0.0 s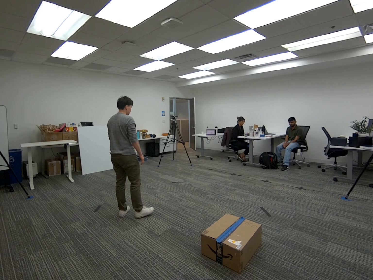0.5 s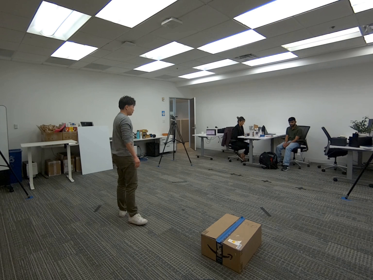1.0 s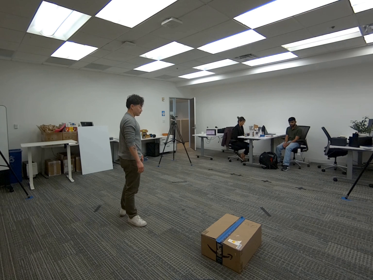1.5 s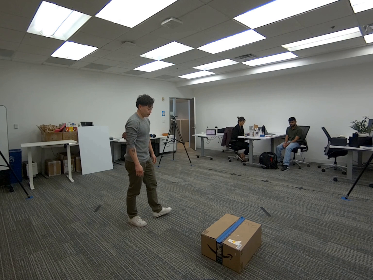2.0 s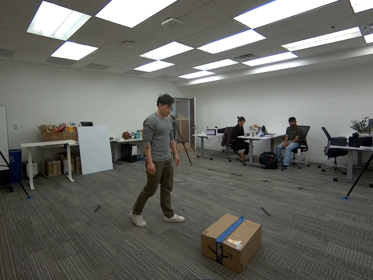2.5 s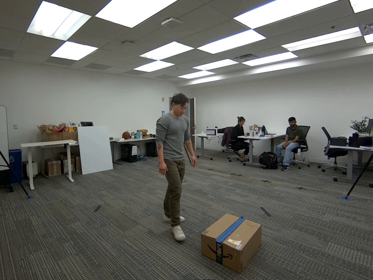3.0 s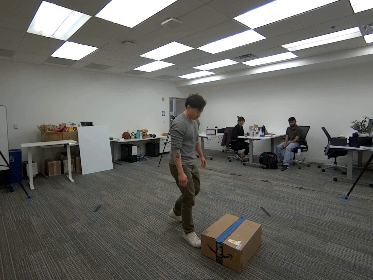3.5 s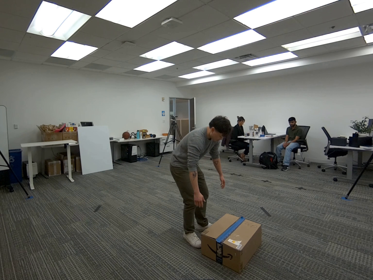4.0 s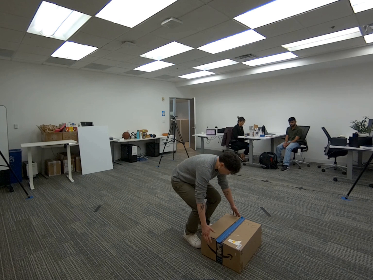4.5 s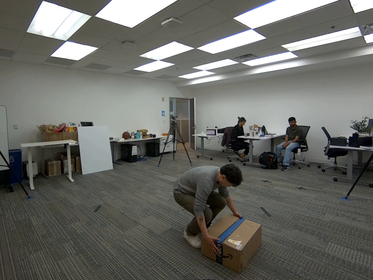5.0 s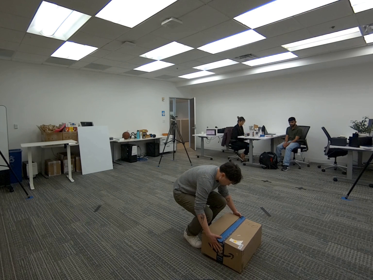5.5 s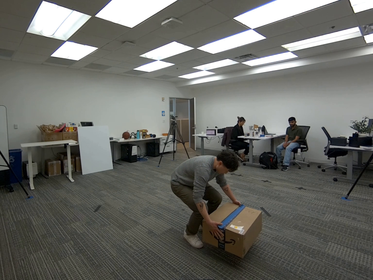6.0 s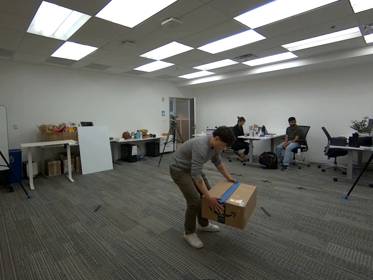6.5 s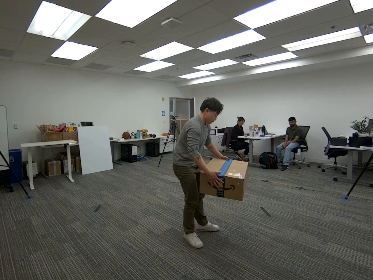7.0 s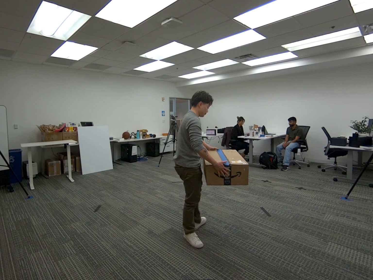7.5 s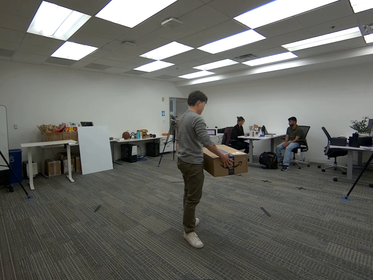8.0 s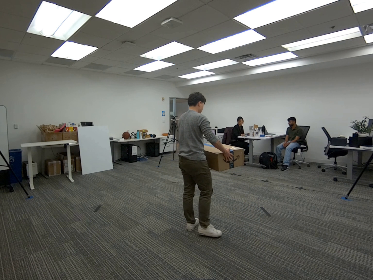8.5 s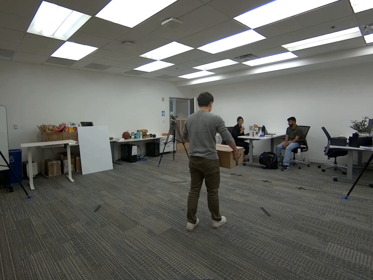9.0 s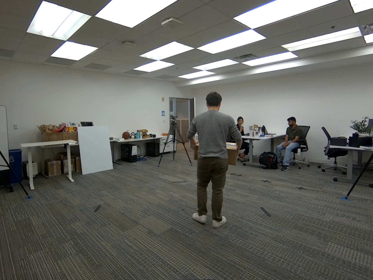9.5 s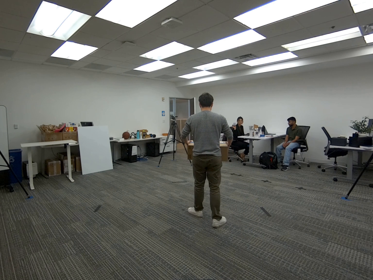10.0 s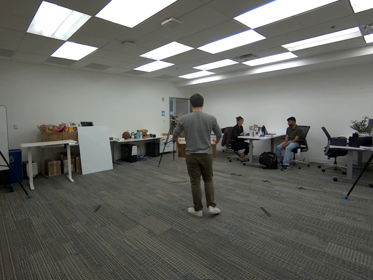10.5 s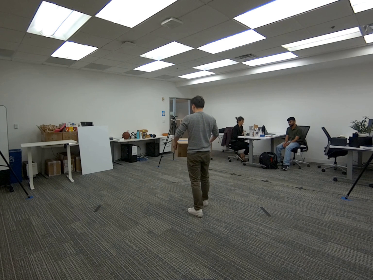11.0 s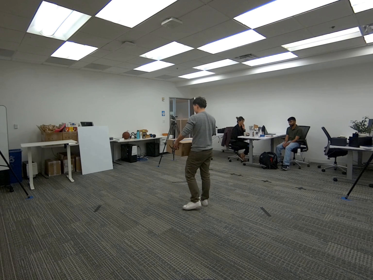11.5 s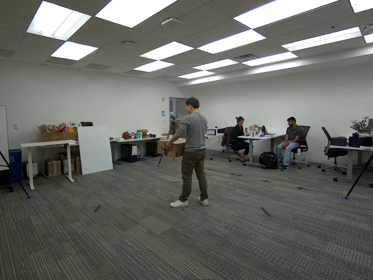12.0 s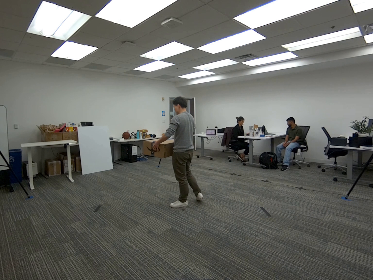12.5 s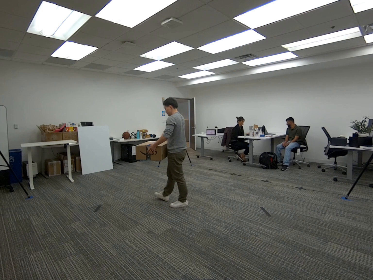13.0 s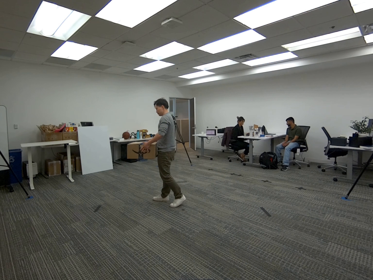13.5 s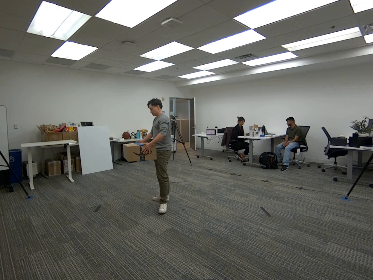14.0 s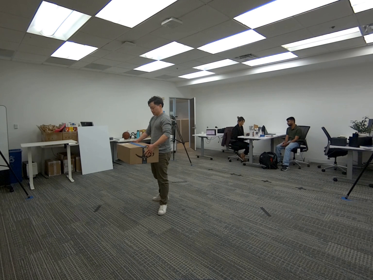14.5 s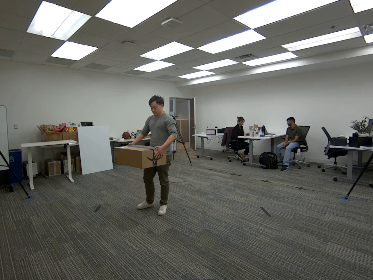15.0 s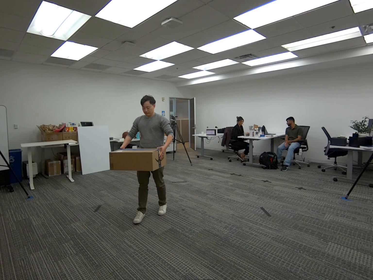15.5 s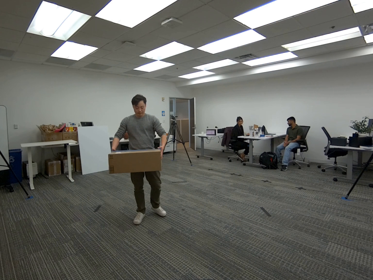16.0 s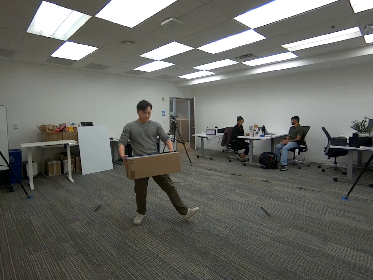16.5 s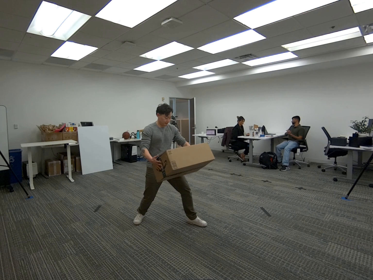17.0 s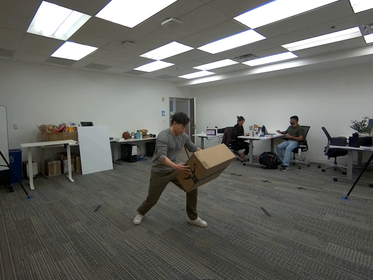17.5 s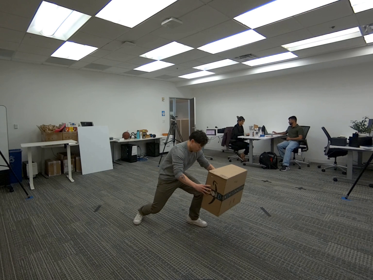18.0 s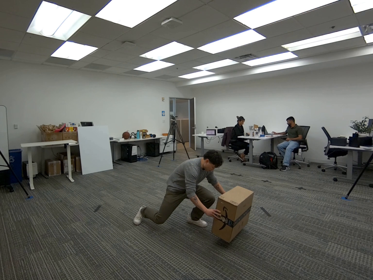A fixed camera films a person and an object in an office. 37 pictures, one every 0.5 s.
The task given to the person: Pick up the big brown cardboard box from the ground and place it back on the ground.
